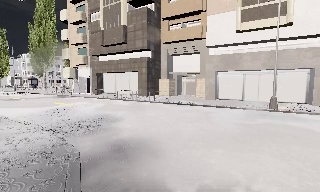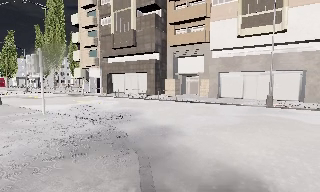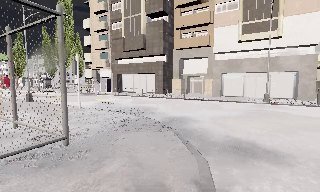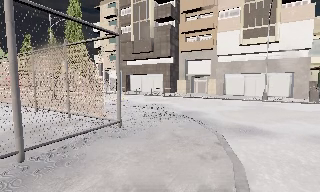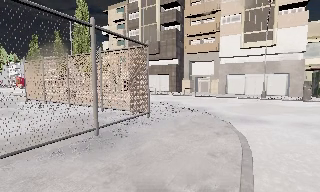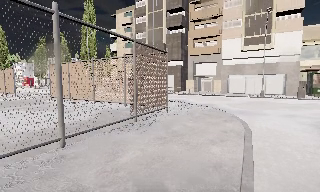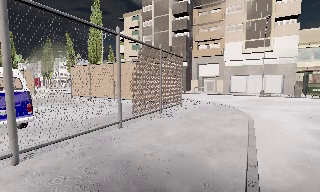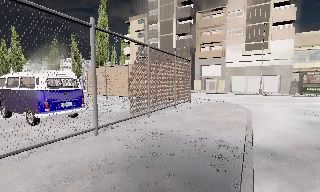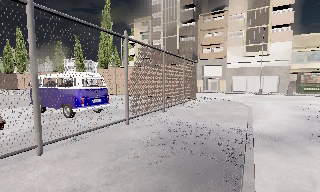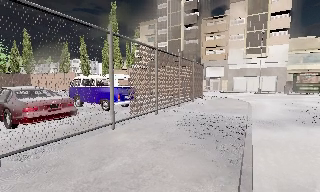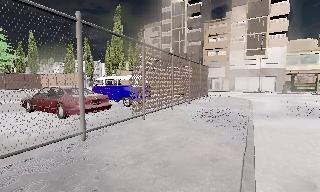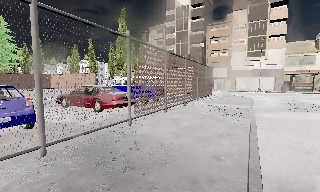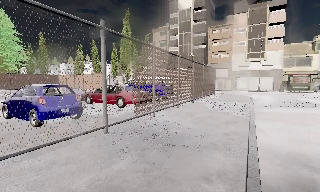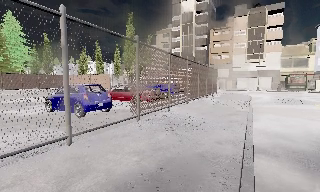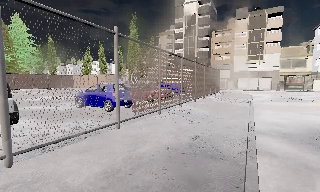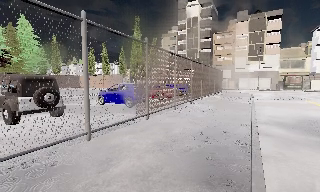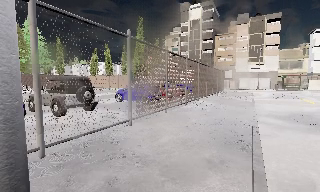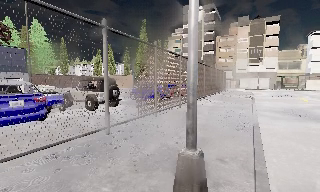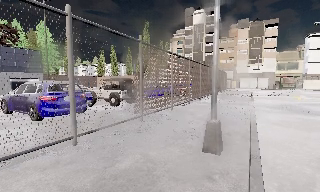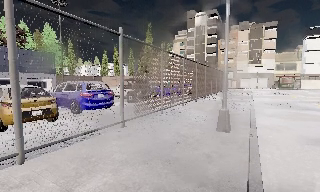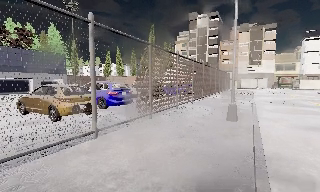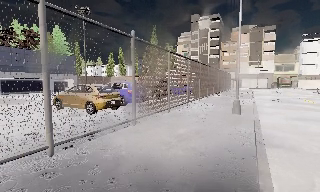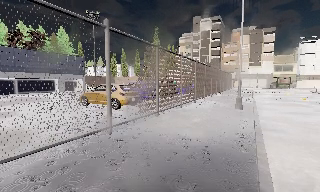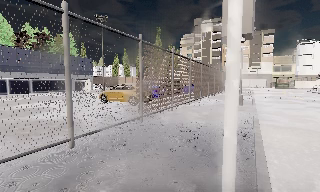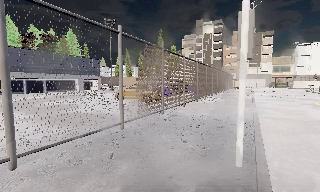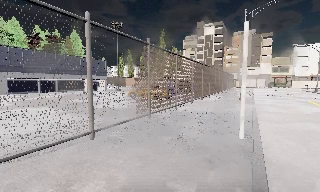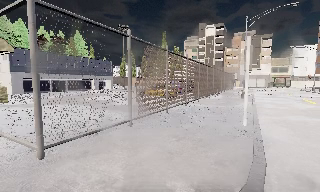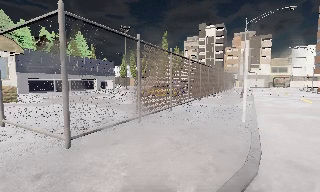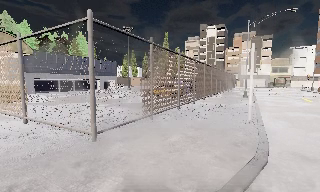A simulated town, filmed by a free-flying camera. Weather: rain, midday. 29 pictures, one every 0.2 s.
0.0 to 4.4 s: The camera travels backward and to its left, about 40 m, so what stands in front gets smaller.
4.4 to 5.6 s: The camera travels backward and to its left, about 8 m, so what stands in front gets smaller. It loses speed.
The film runs forward here.
